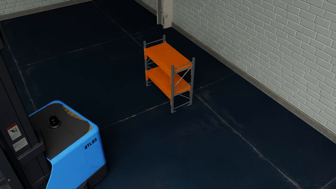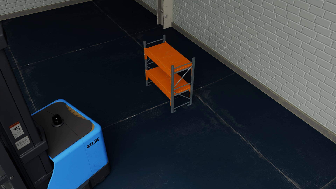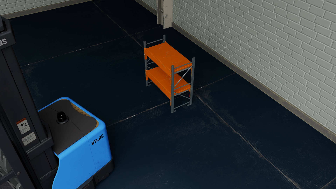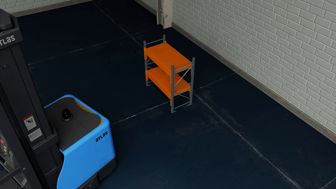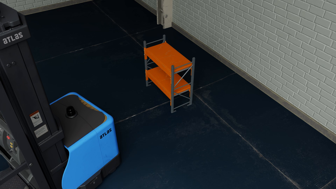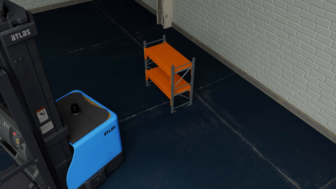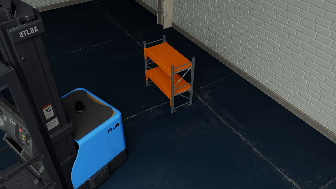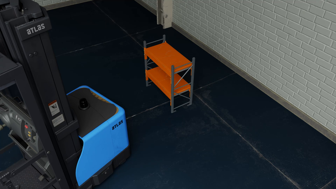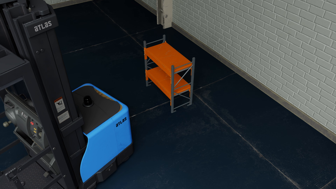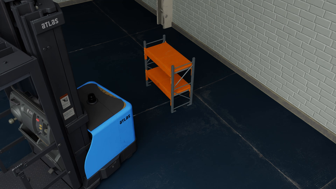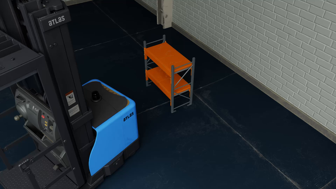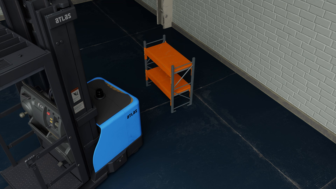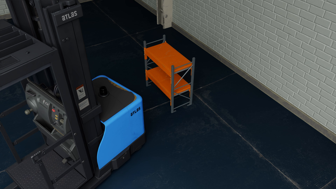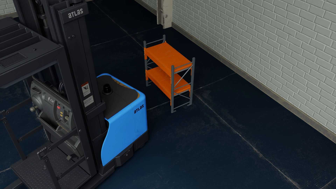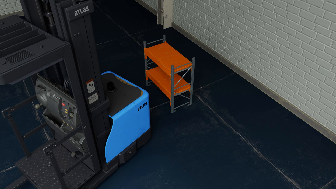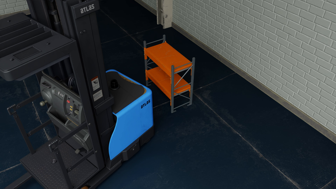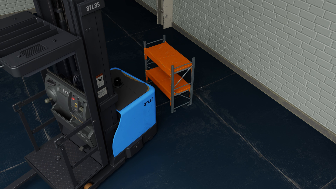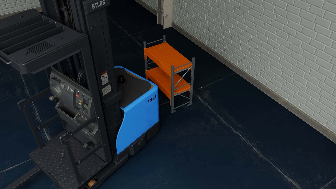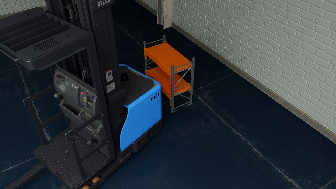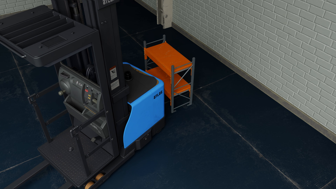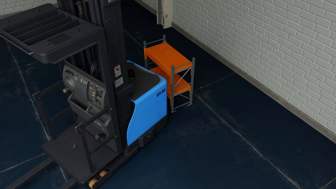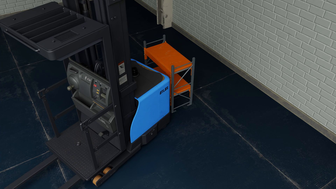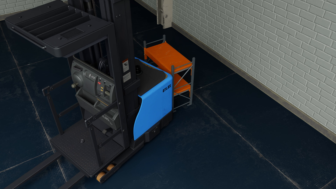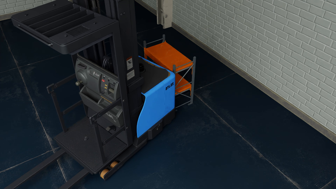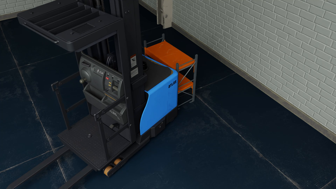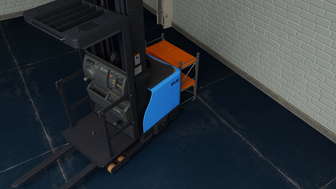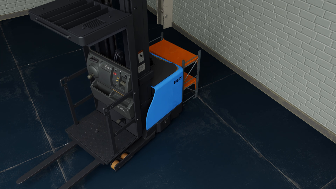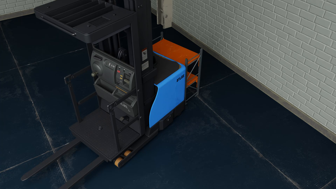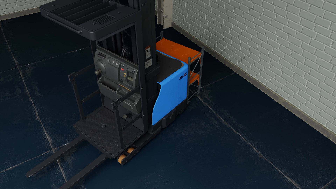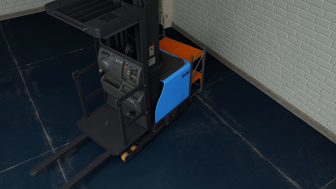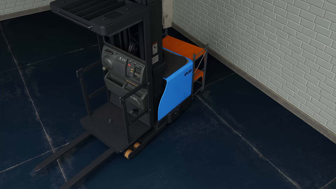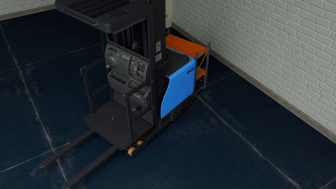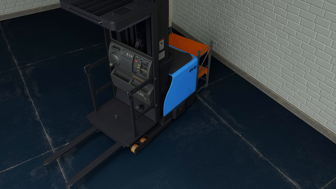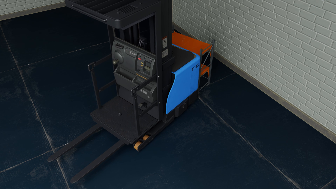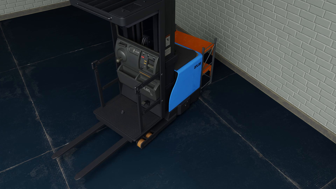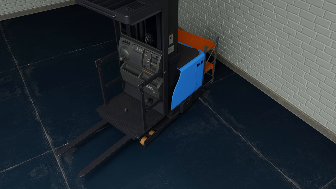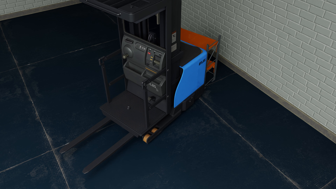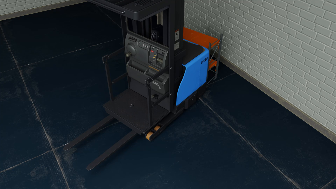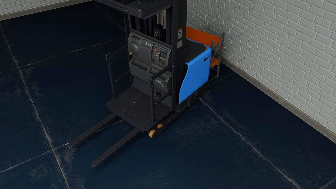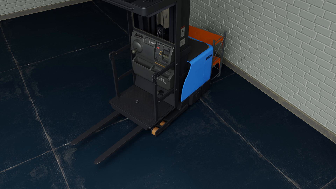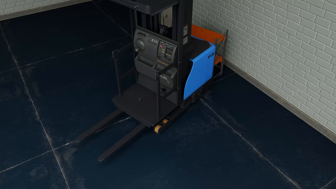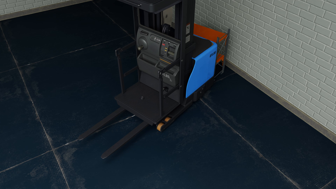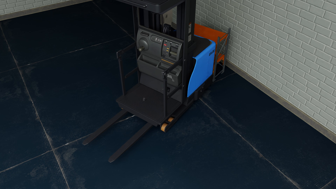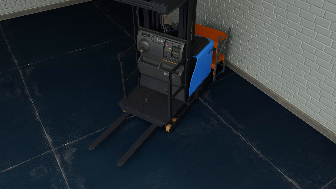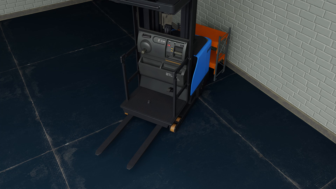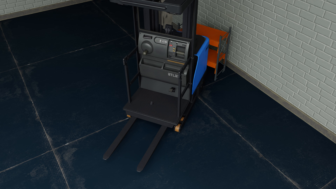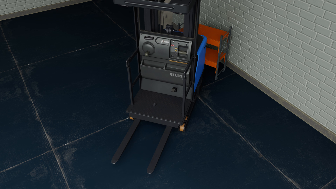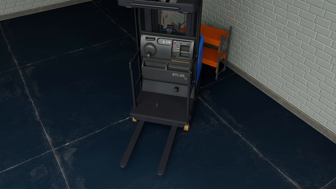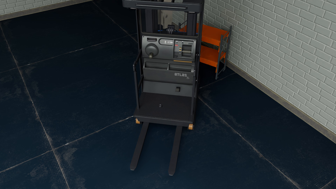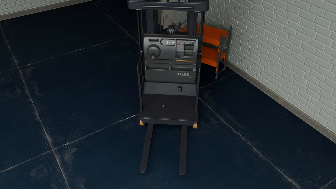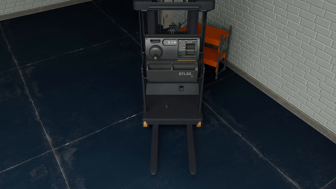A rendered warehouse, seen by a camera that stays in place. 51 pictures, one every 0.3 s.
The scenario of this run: A forklift runs into an object in its way.
